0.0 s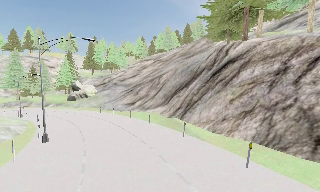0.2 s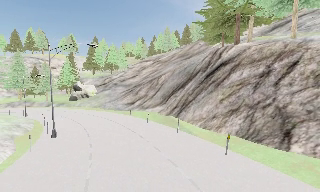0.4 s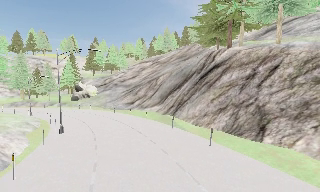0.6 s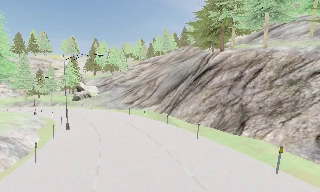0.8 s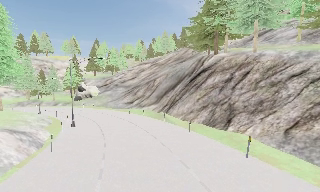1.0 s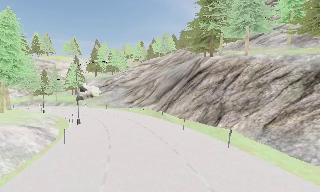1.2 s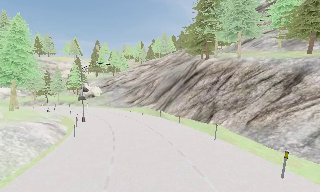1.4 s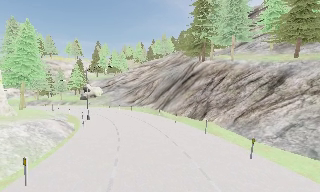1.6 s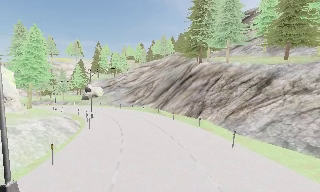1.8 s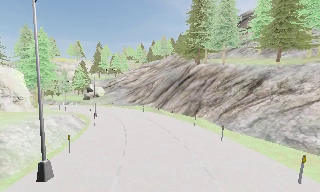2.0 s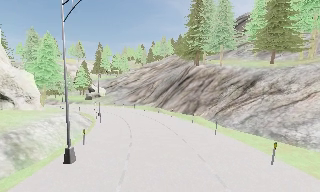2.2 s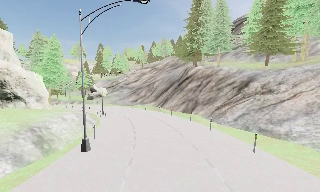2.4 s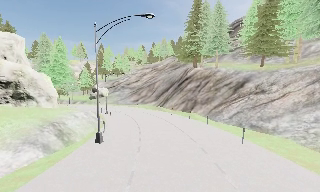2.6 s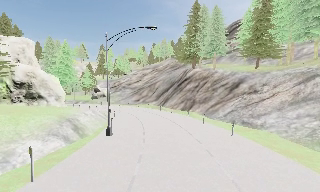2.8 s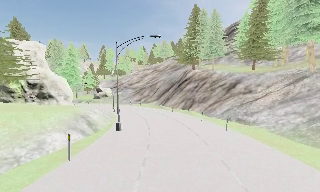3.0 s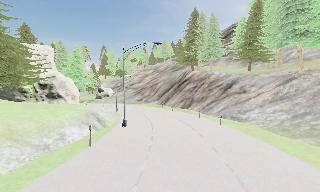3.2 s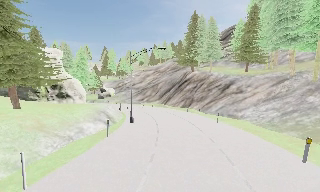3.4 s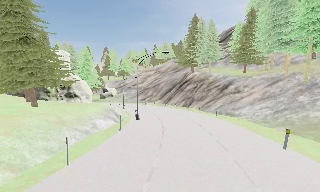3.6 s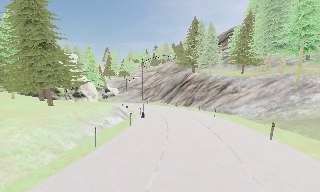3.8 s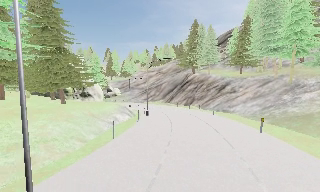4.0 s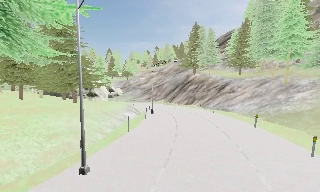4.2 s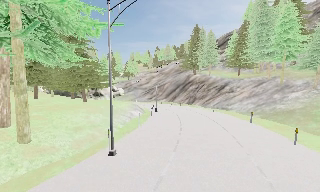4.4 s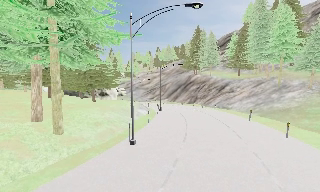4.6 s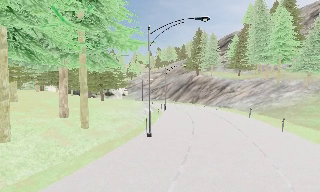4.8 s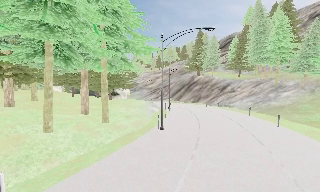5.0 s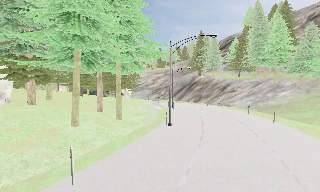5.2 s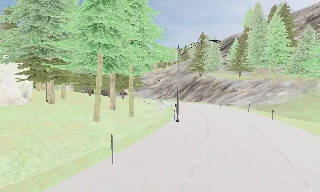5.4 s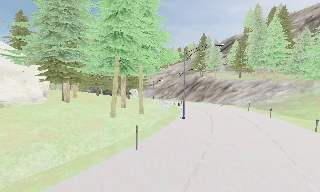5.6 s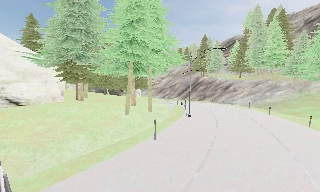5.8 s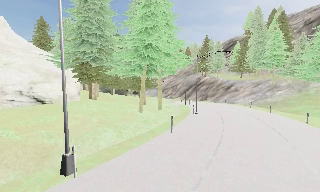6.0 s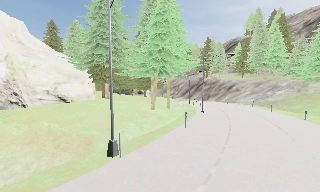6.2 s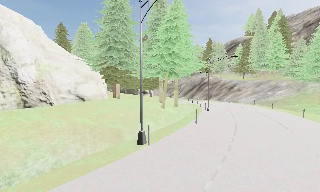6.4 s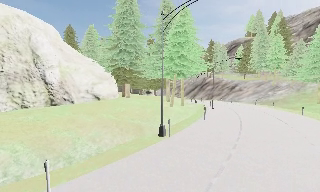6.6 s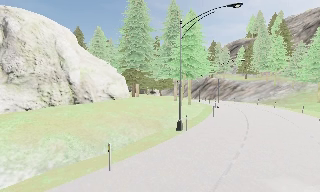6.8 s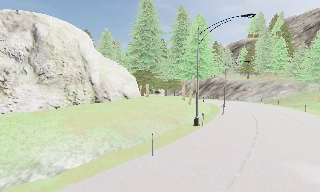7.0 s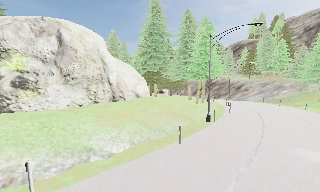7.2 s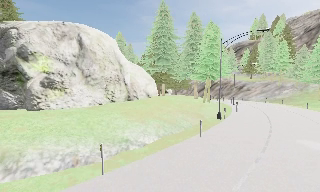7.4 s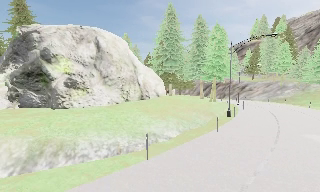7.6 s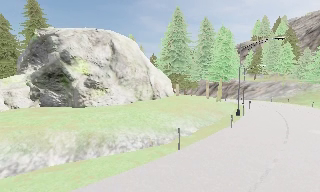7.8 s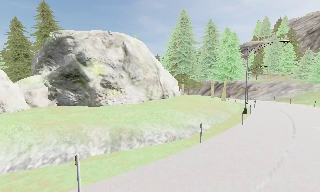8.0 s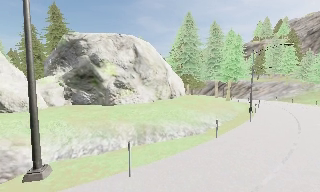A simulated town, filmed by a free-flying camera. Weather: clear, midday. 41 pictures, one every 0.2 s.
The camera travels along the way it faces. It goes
backward.
0.0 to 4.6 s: The camera travels backward, about 35 m, so what stands in front gets smaller.
4.6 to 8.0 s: The camera travels backward and to its left, about 30 m, so what stands in front gets smaller.
The film runs forward here.
